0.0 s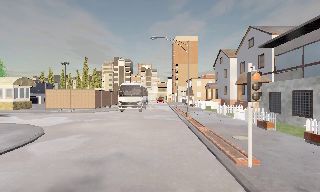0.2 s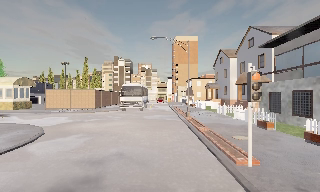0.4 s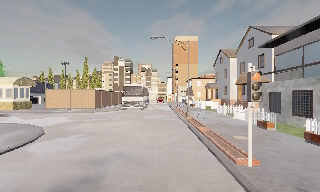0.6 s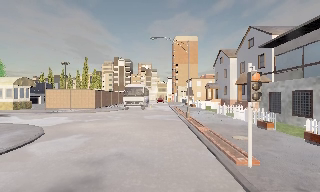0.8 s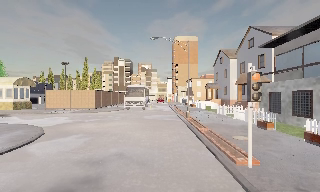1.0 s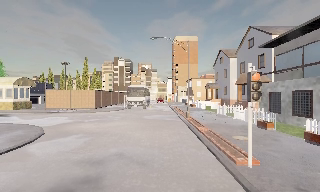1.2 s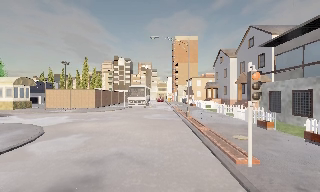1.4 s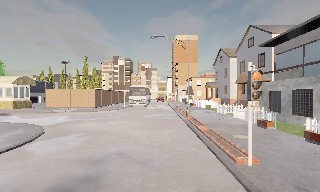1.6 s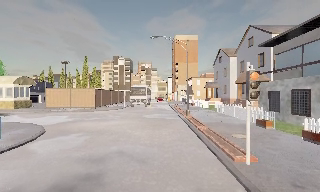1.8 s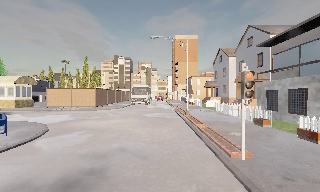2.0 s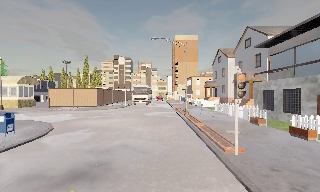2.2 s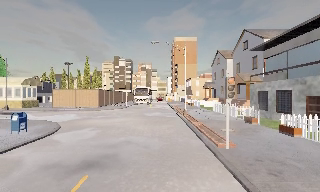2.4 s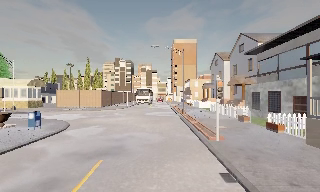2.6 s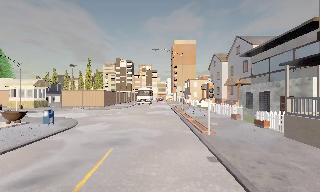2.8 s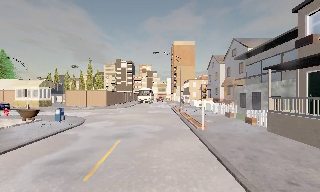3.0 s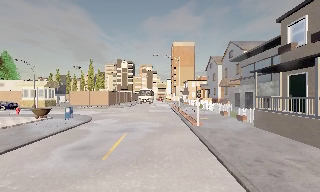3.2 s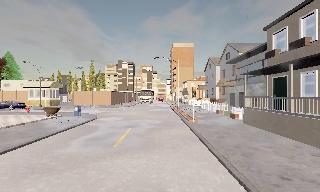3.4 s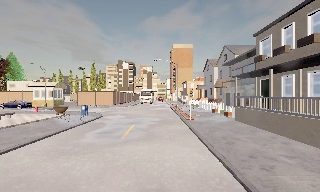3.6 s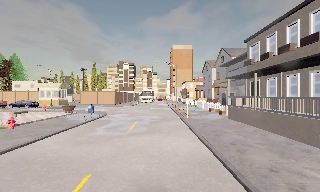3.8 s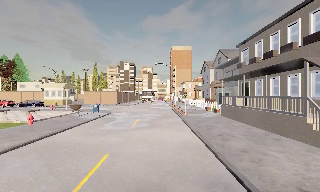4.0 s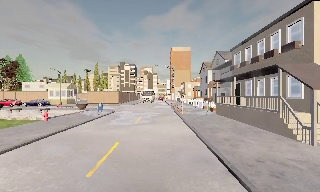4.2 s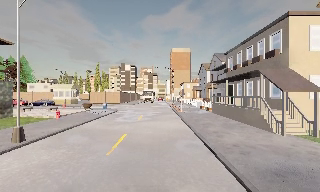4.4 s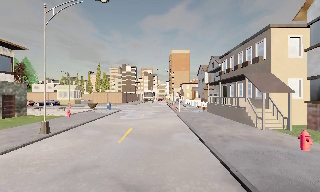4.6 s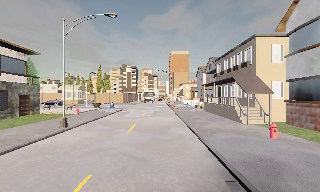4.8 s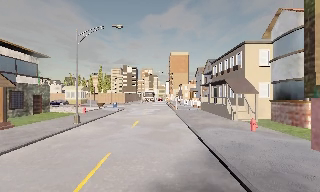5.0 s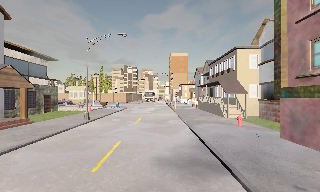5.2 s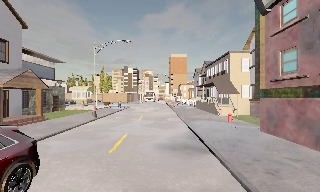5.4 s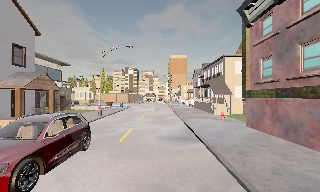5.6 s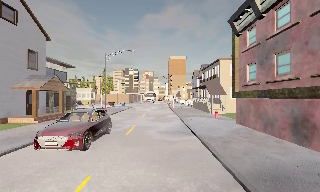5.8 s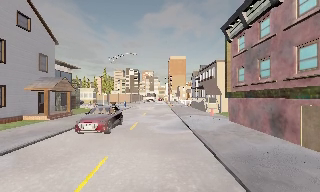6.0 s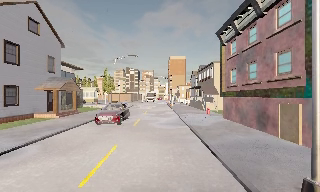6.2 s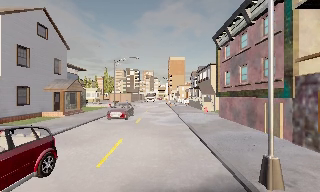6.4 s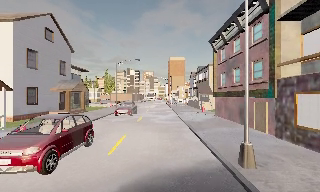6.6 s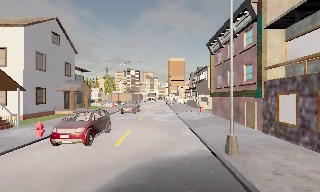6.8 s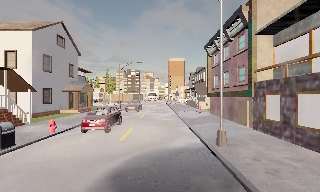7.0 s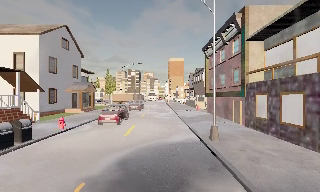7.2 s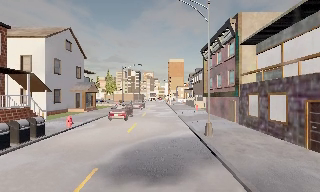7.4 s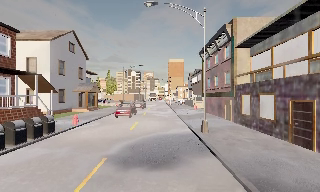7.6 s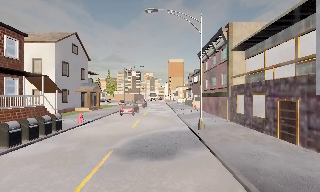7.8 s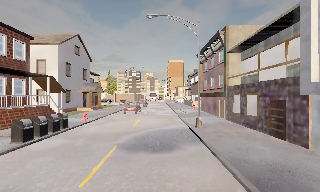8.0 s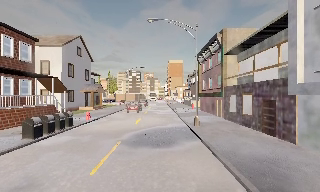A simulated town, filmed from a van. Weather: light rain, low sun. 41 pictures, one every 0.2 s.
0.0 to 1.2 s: The camera keeps its place and its aim.
1.2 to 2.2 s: The camera travels backward, about 1.5 m, so what stands in front gets smaller. It gains speed.
2.2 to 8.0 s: The camera travels backward, about 35 m, so what stands in front gets smaller.
The film runs backward here.
